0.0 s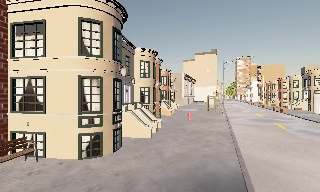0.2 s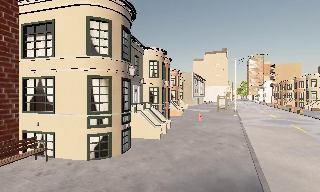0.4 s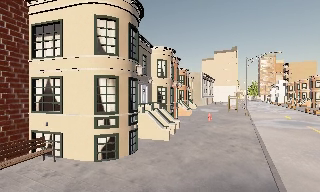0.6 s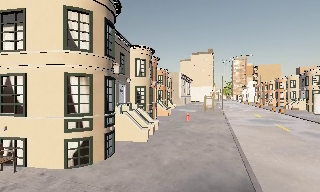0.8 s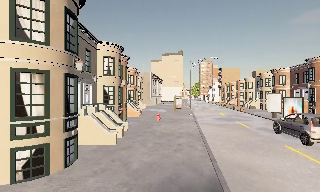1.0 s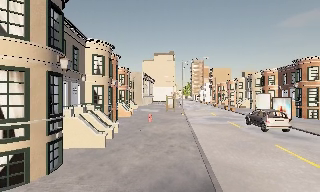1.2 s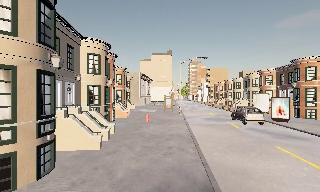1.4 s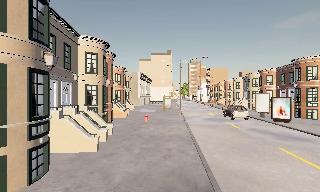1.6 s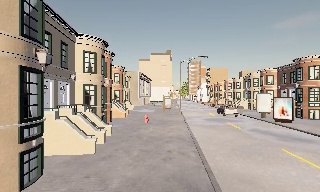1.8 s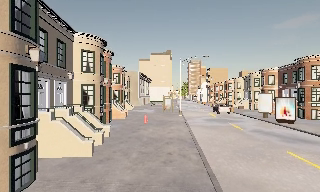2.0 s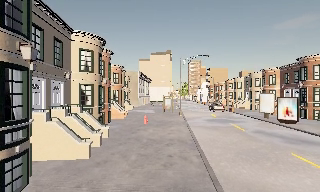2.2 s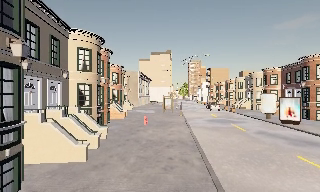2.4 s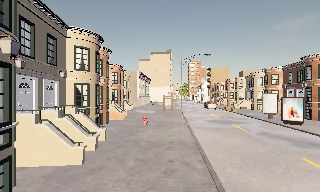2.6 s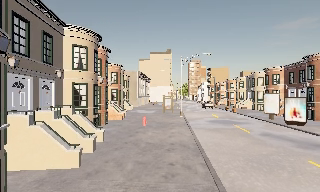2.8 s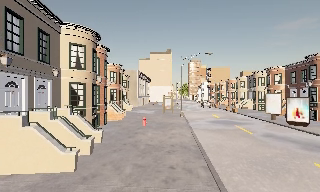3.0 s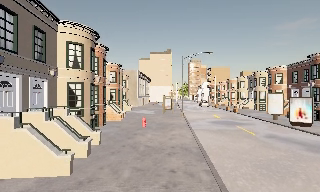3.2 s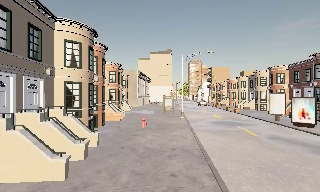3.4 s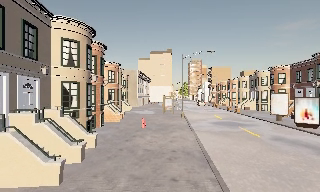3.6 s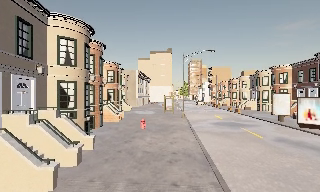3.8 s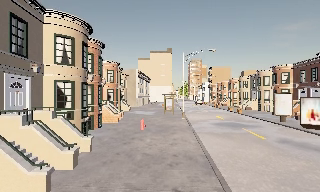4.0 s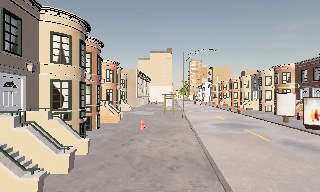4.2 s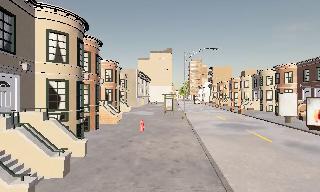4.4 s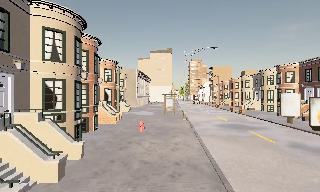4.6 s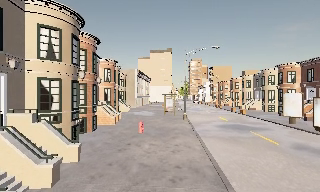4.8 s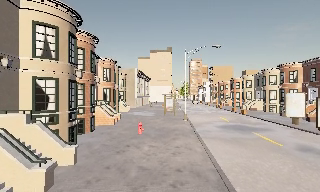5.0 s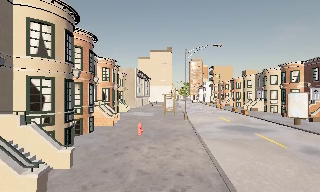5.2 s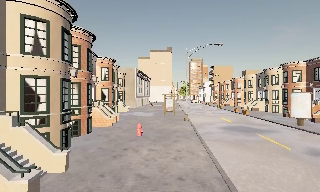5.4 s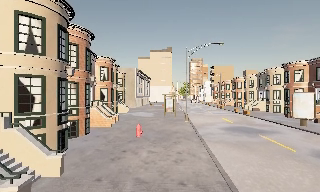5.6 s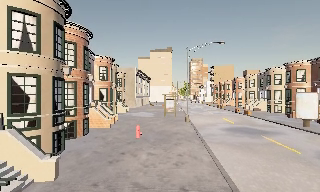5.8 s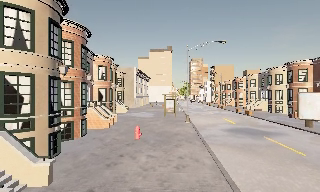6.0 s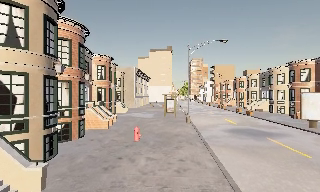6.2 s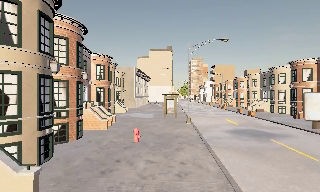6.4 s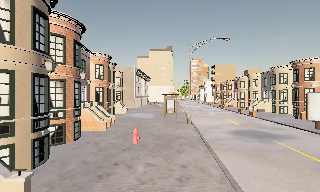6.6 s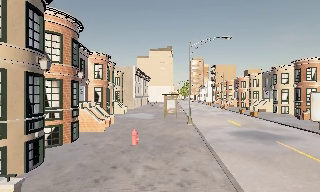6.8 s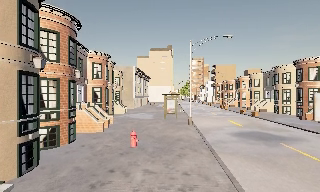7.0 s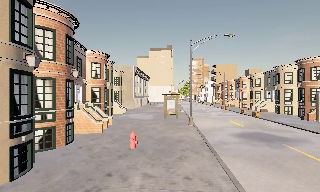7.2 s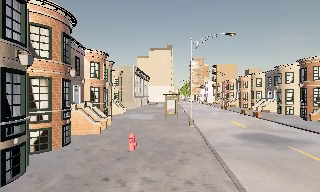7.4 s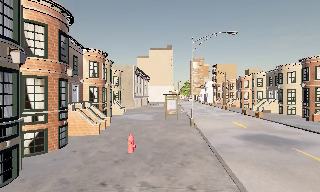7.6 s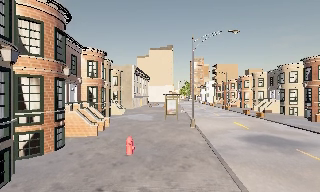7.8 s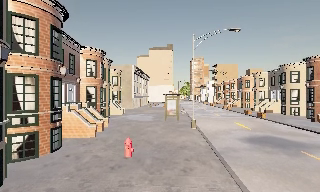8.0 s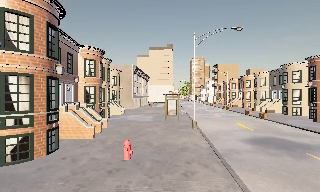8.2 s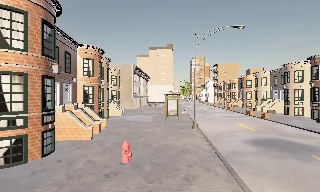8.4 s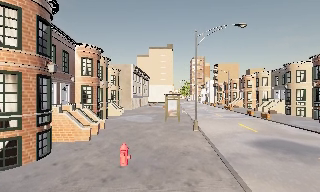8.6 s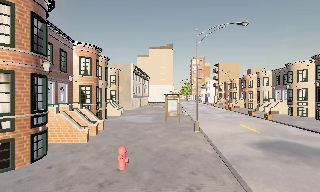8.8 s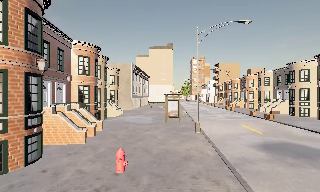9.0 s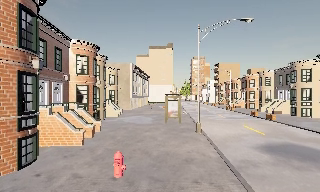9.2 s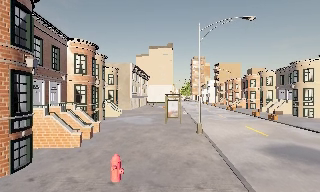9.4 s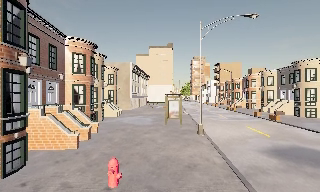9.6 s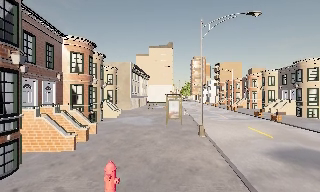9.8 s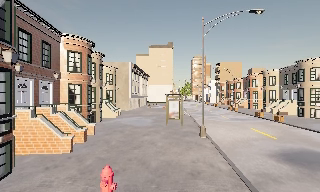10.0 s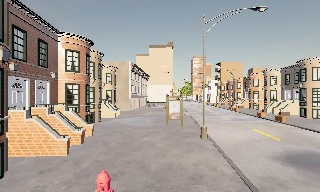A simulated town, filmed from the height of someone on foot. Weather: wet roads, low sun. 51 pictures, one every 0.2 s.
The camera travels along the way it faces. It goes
forward.
0.0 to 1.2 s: The camera swings to its right by about 15 degrees, and the scene slides to the left. It travels forward, about 1.5 m, so what stands in front looms larger.
1.2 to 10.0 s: The camera travels forward, about 12 m, so what stands in front looms larger.
The film runs forward here.
